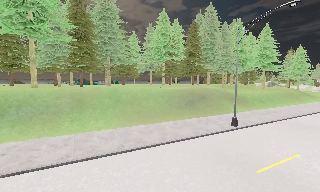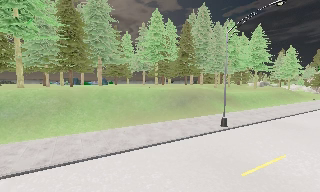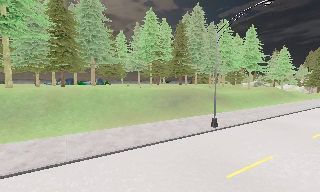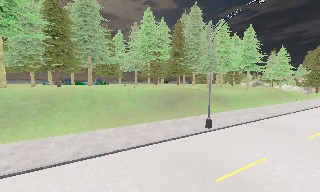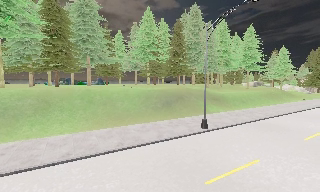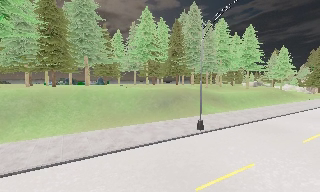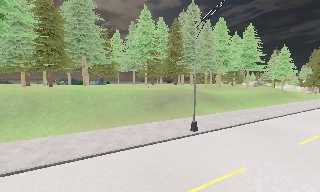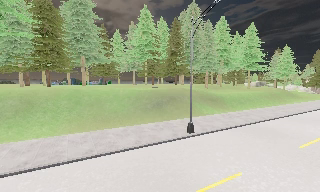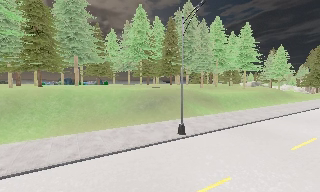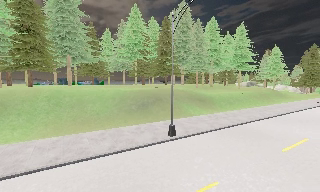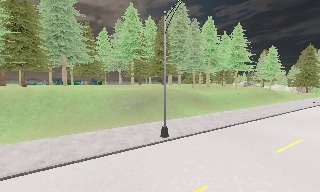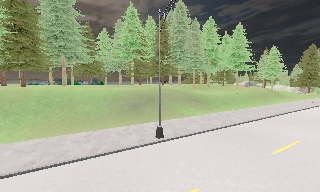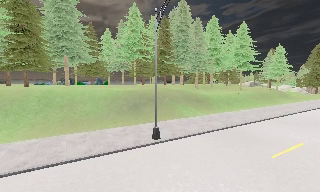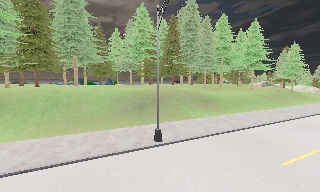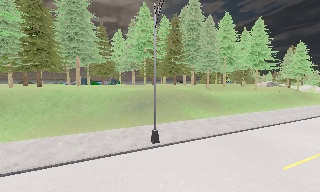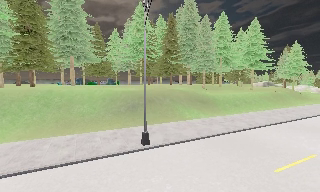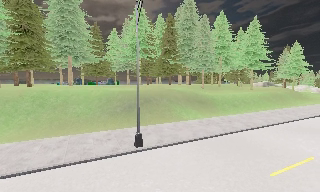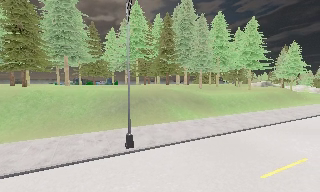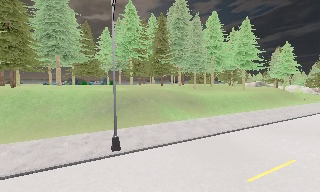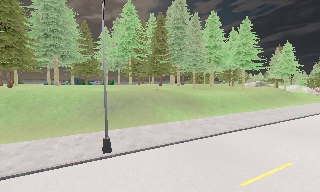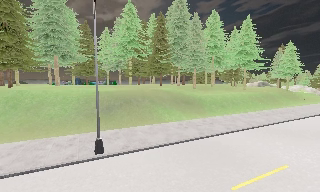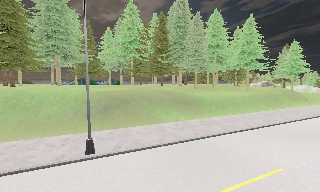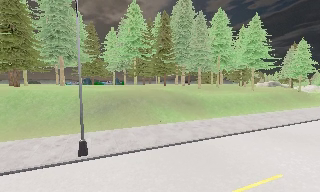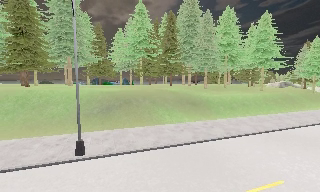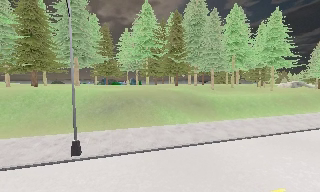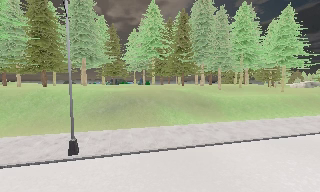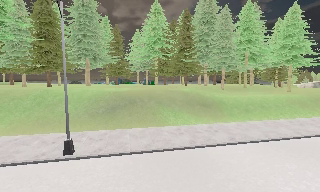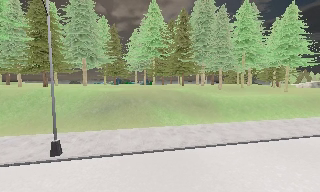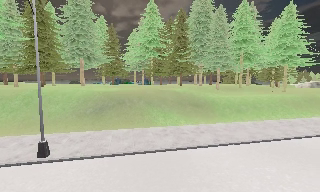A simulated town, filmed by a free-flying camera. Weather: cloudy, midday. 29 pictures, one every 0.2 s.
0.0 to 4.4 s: The camera travels to its right and forward, about 11 m, so close, fixed things drift to the left.
4.4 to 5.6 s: The camera pans to its left, which is counterclockwise from overhead, by about 10 degrees. It travels to its right, about 3 m.
The film runs forward here.
